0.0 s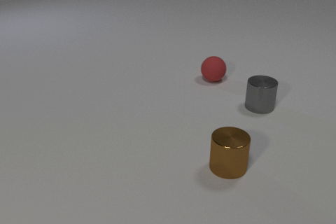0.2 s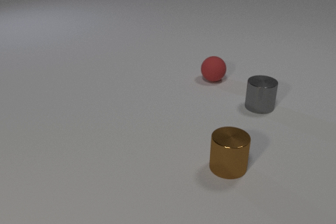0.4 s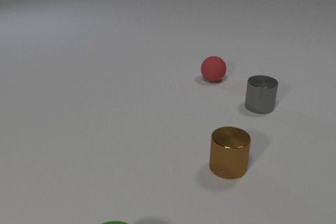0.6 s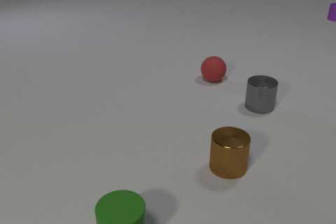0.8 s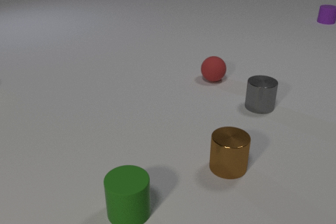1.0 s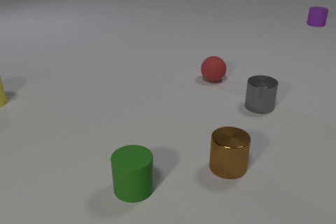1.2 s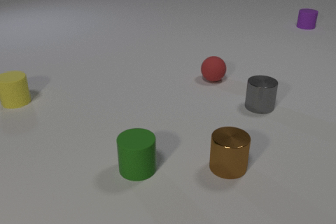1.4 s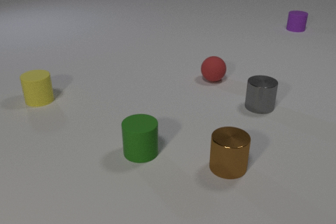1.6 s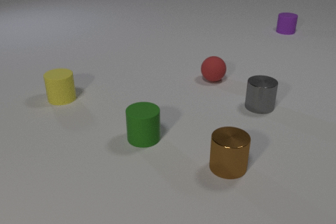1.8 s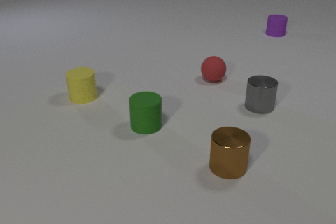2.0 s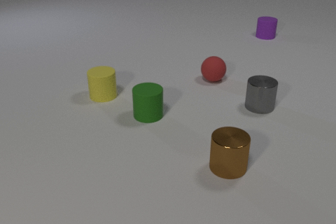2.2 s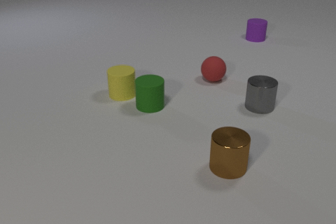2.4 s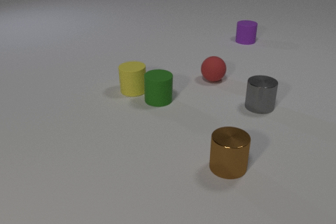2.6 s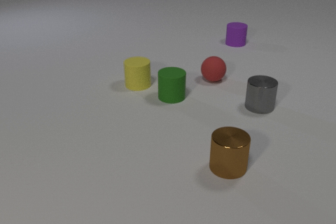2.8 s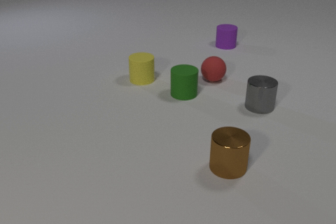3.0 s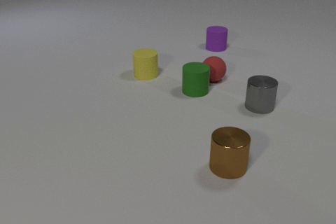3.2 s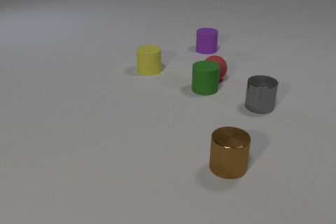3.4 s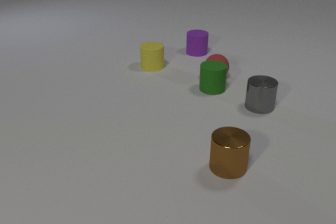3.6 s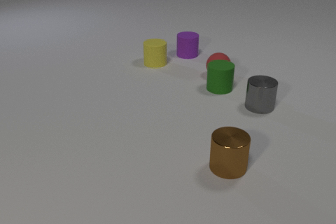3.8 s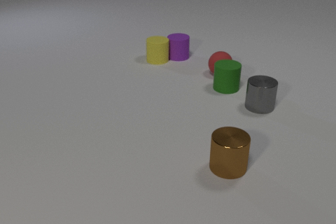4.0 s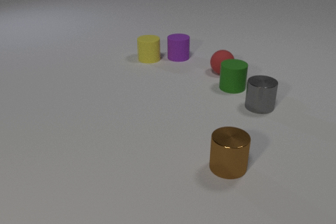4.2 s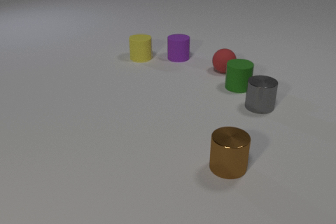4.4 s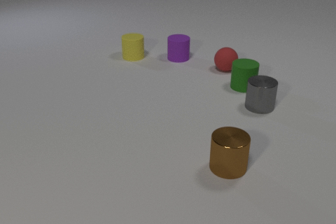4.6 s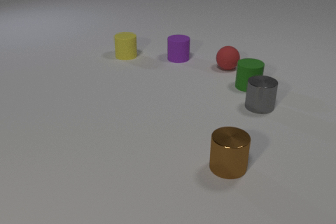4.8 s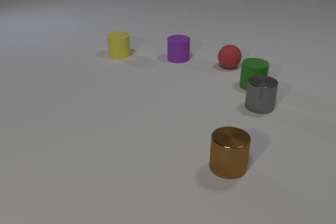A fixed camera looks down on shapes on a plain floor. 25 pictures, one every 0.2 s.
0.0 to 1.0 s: The green rubber cylinder comes in at the bottom edge, slides away from the camera. The yellow rubber cylinder comes in at the left edge. The purple rubber cylinder comes in at the right edge, slides toward the camera and to the left.
1.0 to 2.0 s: The green rubber cylinder slides away from the camera. The yellow rubber cylinder slides to the right. The purple rubber cylinder slides toward the camera and to the left.
2.0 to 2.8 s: The green rubber cylinder slides away from the camera and to the right. The yellow rubber cylinder slides to the right and away from the camera. The purple rubber cylinder slides to the left and toward the camera. The green rubber cylinder and the yellow rubber cylinder collide.
2.8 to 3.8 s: The green rubber cylinder slides to the right and away from the camera. The yellow rubber cylinder slides away from the camera. The purple rubber cylinder slides to the left and toward the camera. The red rubber sphere rolls away from the camera and to the right. The green rubber cylinder and the red rubber sphere collide. The yellow rubber cylinder and the purple rubber cylinder collide.
3.8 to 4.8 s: The green rubber cylinder slides to the right. The yellow rubber cylinder slides to the left and away from the camera. The purple rubber cylinder slides toward the camera. The red rubber sphere rolls away from the camera and to the right.
How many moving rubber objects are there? 4.
What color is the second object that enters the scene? purple.
Are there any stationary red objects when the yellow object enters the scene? yes.
